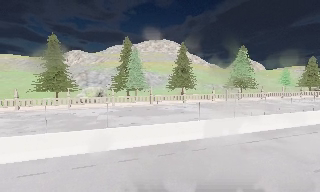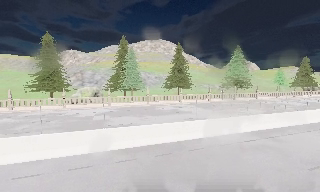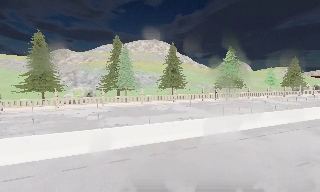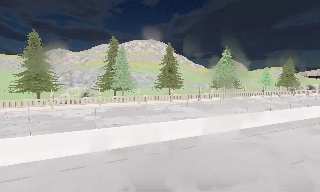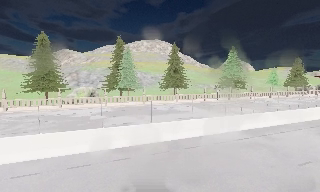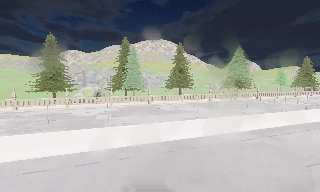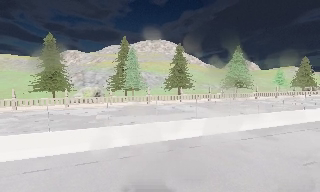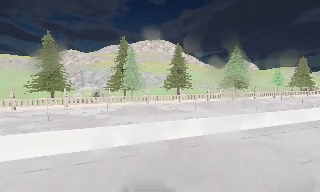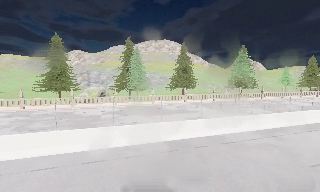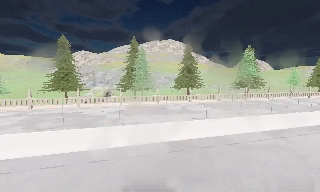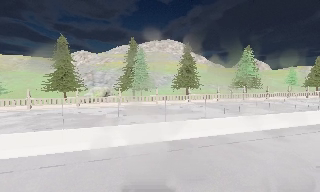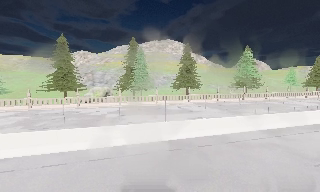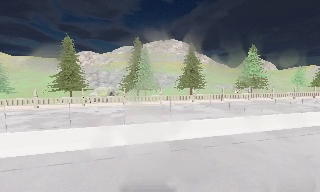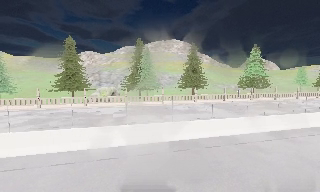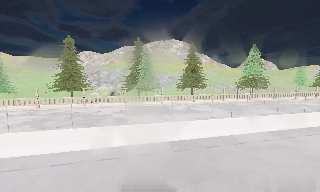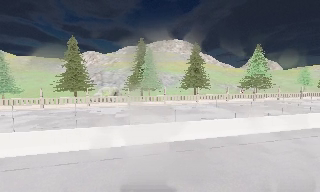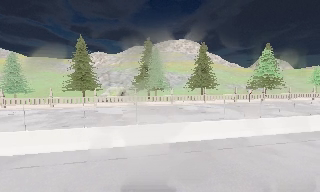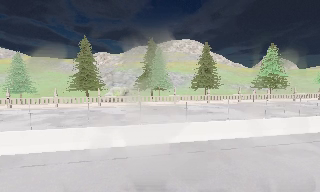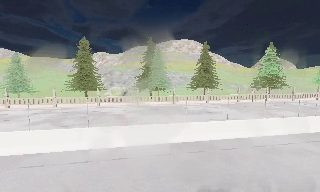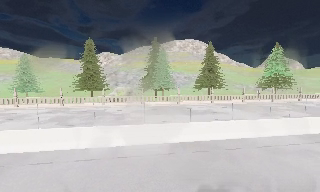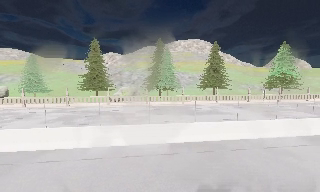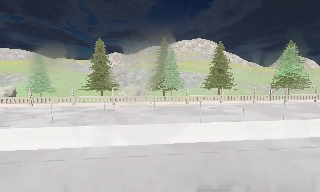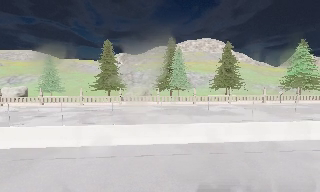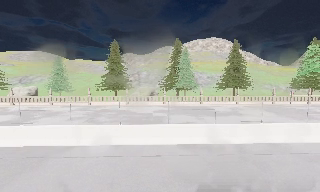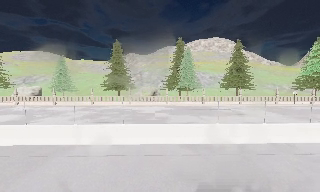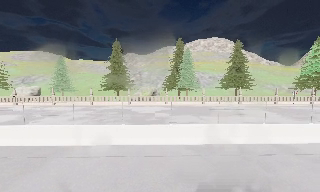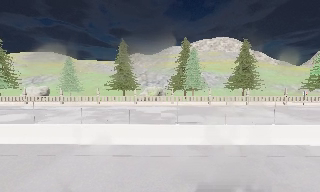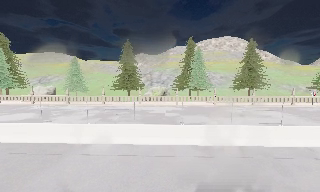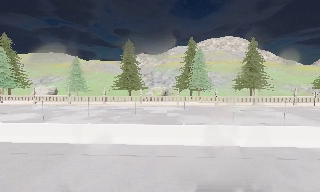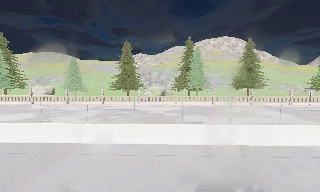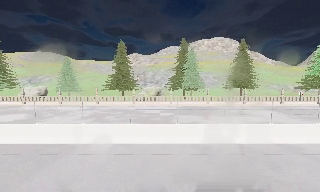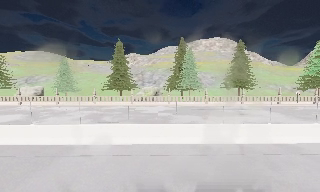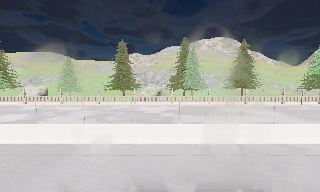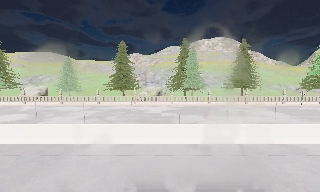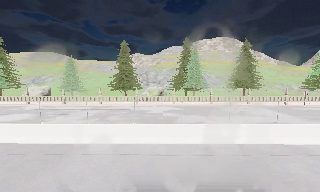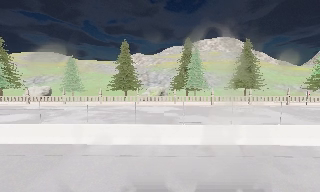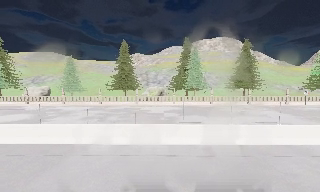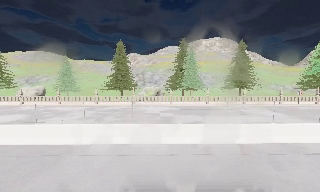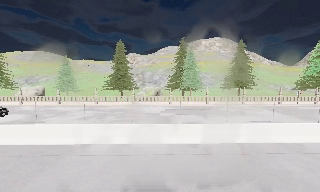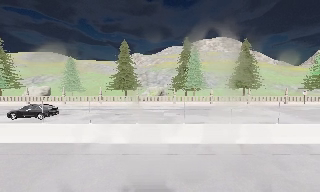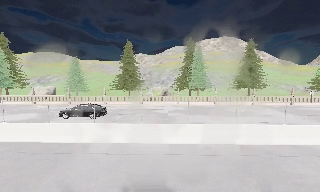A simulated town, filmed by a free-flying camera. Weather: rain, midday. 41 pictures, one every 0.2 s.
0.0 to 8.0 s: The scene slides to the right, as the camera pans about 20 degrees to its left. It travels to its left and backward, about 1.5 m, so close, fixed things drift to the right.
The film runs backward here.
